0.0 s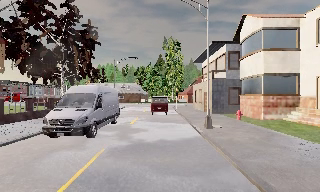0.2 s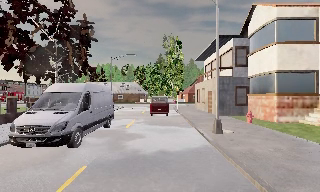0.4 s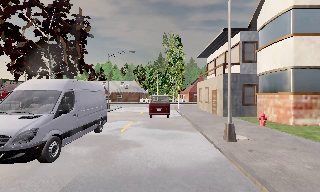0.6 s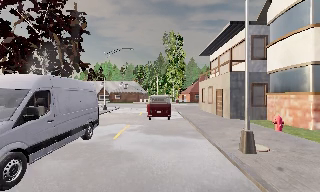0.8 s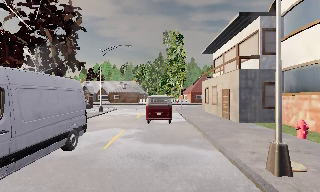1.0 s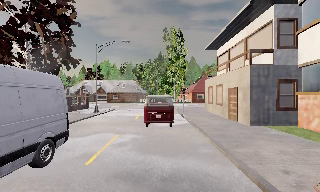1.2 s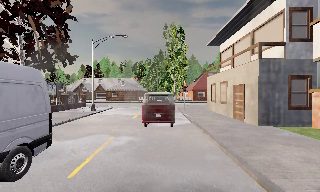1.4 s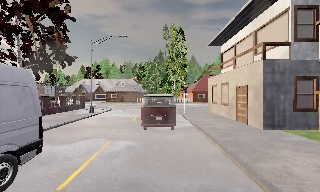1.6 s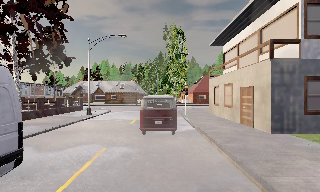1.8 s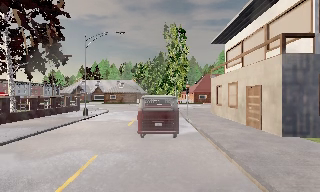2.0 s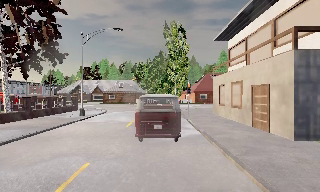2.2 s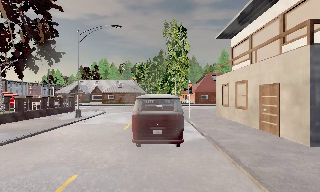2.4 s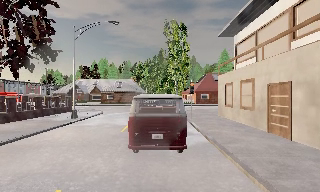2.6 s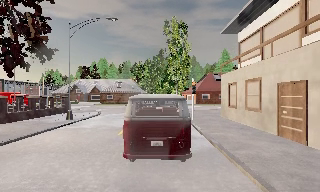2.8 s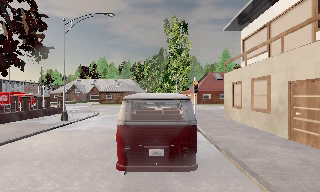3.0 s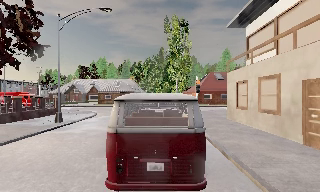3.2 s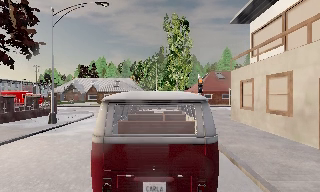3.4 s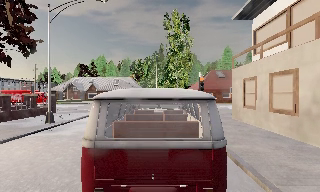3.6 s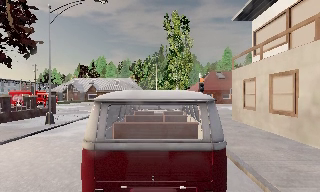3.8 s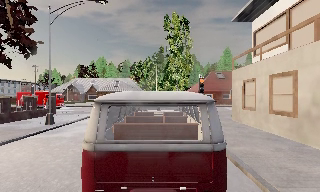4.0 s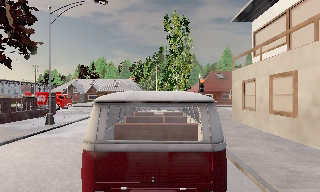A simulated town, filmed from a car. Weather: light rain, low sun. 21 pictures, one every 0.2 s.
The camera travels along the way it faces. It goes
forward.
0.0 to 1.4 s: The camera travels forward, about 8 m, so what stands in front looms larger. It loses speed.
1.4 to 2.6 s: The camera travels forward, about 4 m, so what stands in front looms larger.
2.6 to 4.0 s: The camera travels forward, about 2 m, so what stands in front looms larger. It loses speed.
The film runs forward here.
